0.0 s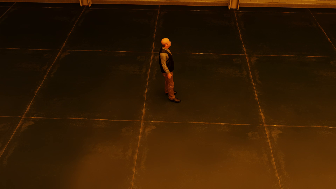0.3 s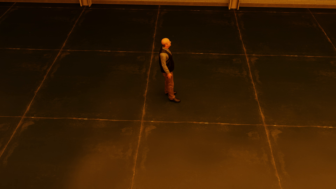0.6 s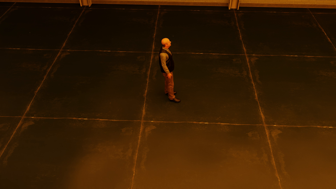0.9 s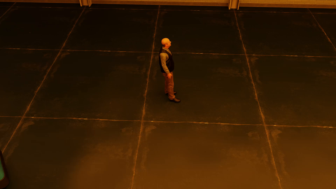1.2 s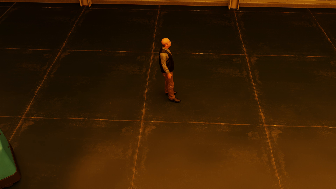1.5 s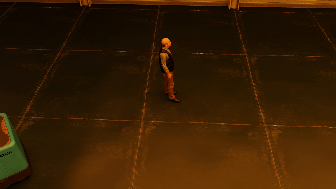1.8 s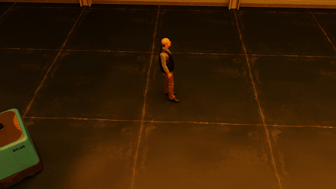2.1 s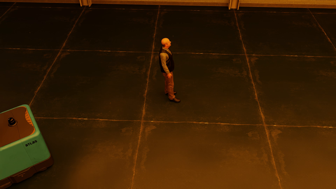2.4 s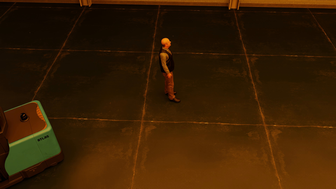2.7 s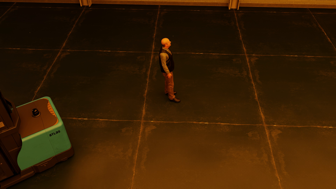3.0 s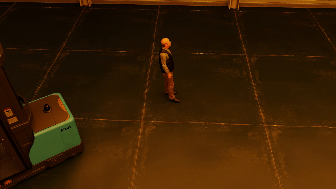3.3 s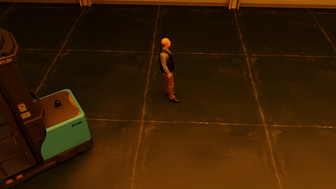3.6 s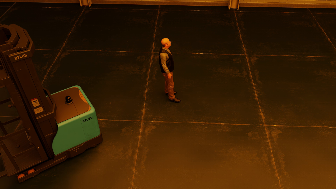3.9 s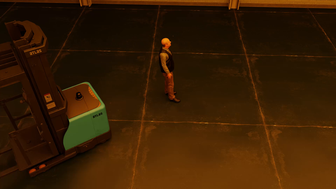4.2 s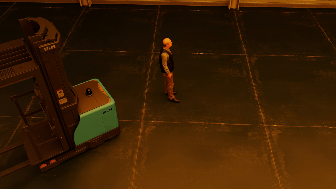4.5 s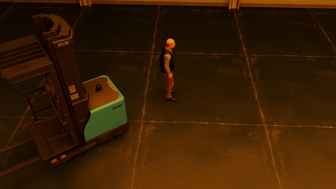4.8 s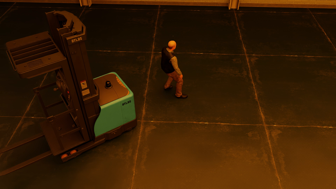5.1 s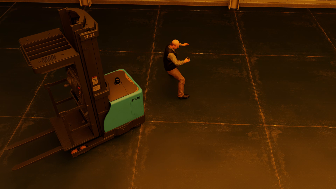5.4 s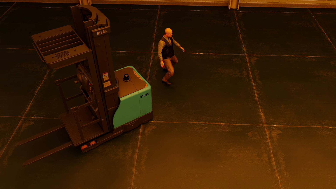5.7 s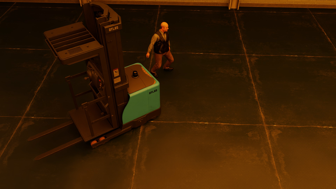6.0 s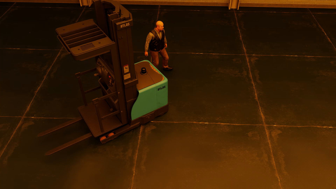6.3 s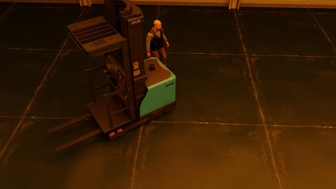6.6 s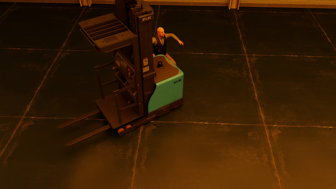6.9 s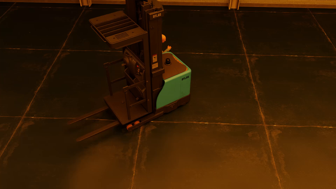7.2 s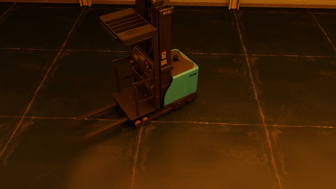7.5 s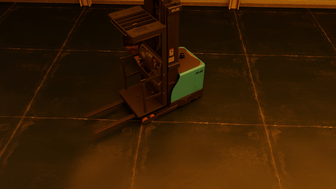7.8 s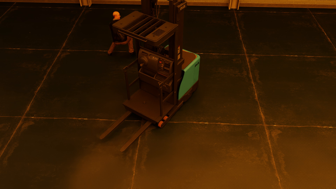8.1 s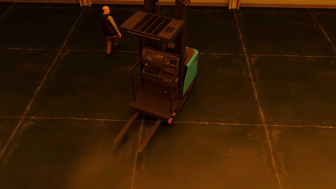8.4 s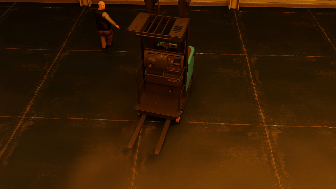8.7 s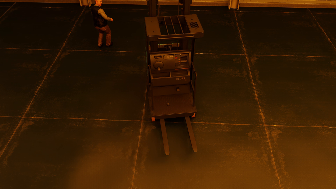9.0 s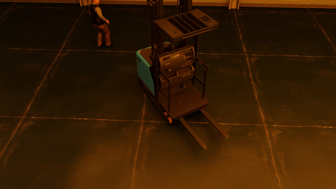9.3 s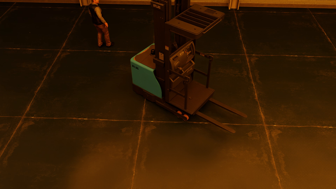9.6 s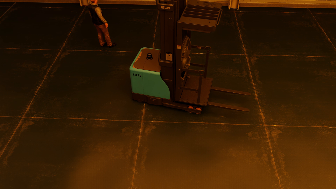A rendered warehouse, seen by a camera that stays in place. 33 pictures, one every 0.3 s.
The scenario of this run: Near miss between a forklift and a person.
